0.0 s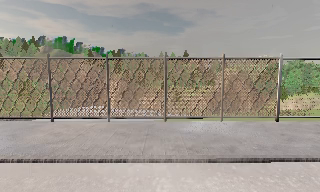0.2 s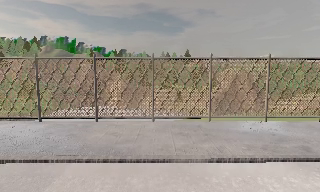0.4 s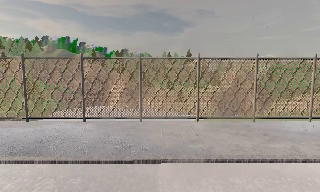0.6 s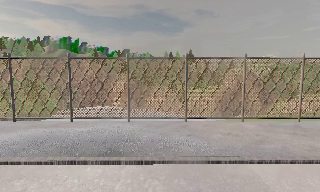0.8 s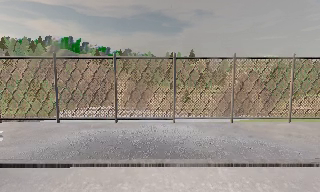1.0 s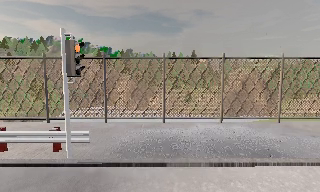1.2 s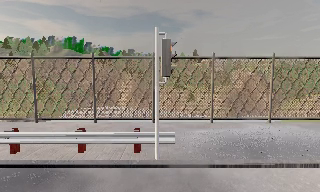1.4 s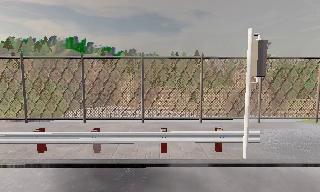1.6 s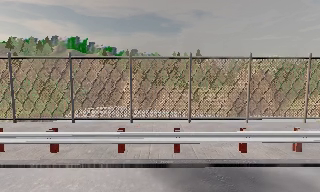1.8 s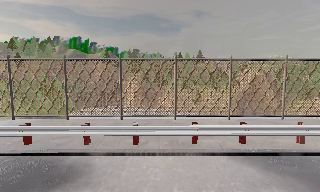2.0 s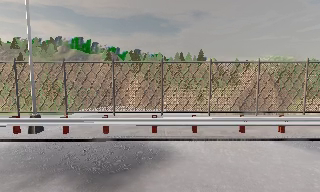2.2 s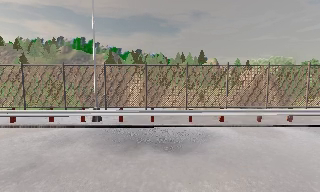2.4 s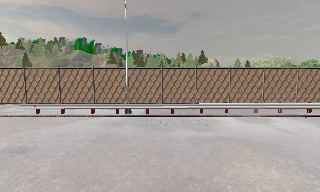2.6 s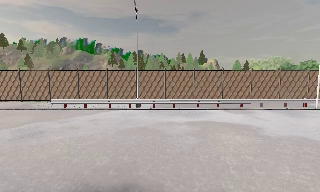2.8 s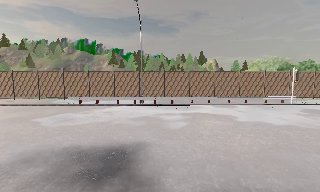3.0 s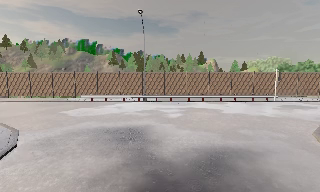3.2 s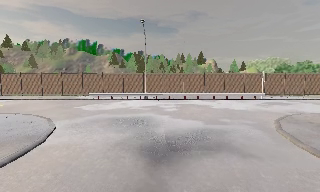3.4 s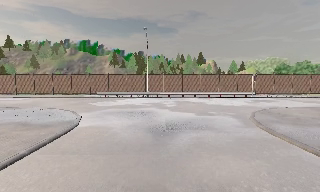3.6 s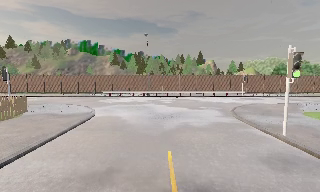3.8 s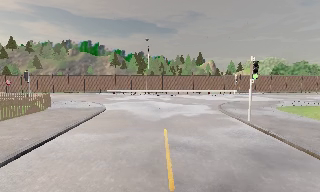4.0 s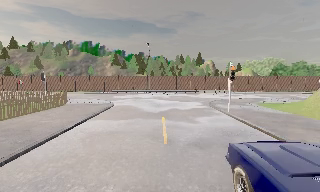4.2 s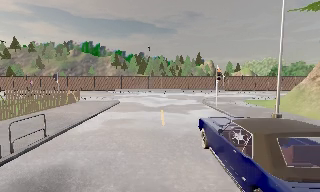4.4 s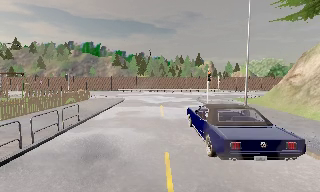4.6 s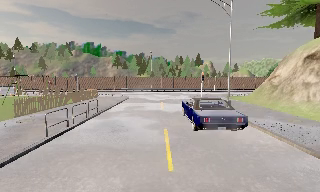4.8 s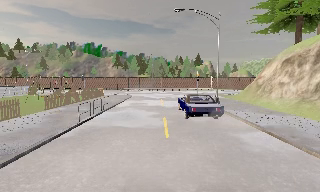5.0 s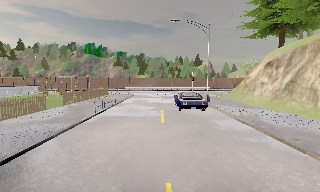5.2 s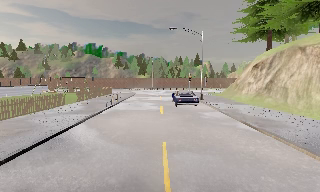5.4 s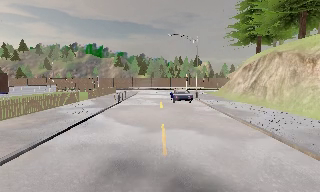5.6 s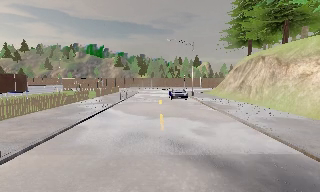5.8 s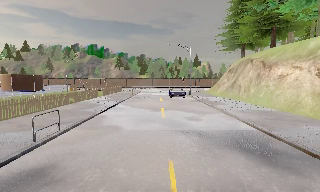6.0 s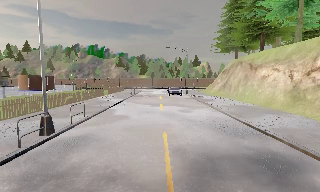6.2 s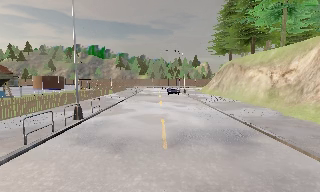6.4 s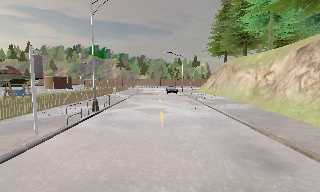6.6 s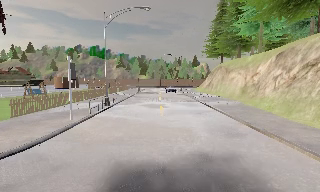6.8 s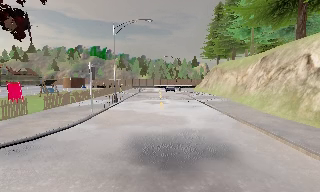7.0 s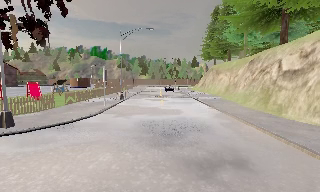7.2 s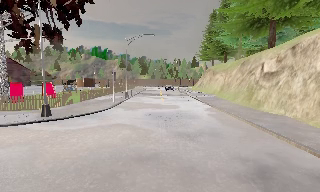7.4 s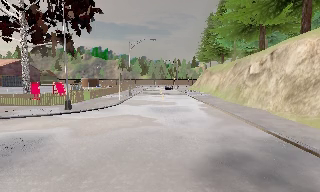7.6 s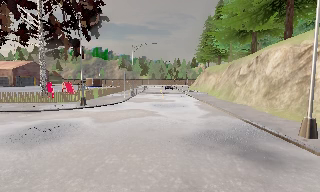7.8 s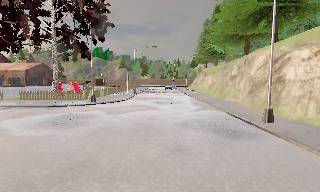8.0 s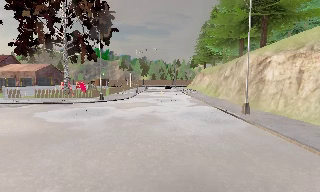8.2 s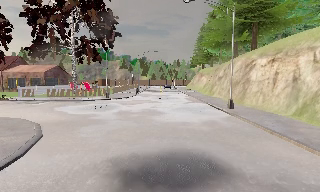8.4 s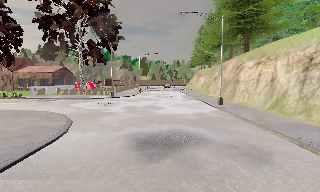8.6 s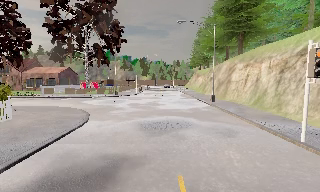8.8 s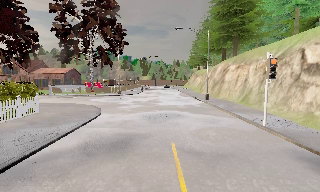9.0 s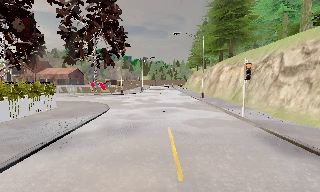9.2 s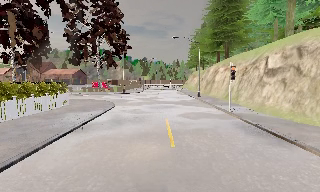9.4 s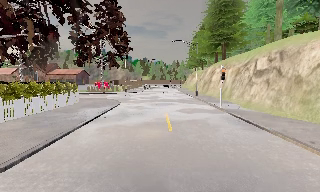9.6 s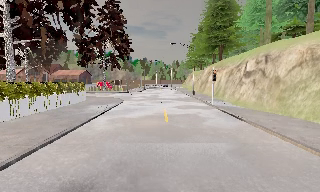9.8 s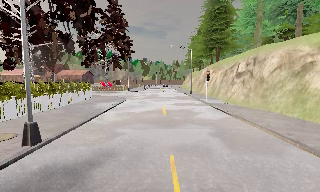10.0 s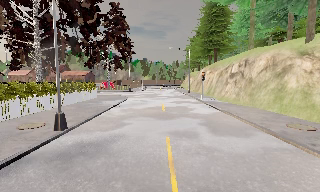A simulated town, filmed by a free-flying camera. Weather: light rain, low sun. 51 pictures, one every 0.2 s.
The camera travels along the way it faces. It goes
backward.
0.0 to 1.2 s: The camera travels to its left, about 13 m, so close, fixed things drift to the right.
1.2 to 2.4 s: The camera travels to its left and backward, about 13 m, so close, fixed things drift to the right.
2.4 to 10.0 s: The camera travels backward, about 80 m, so what stands in front gets smaller.
The film runs backward here.
